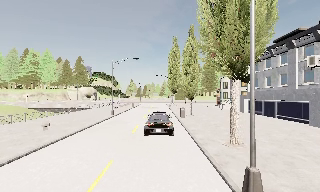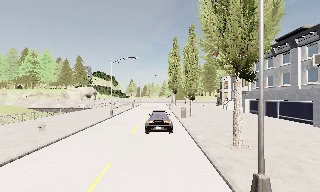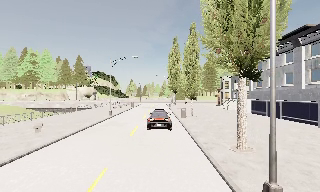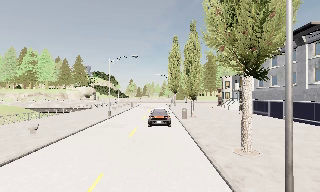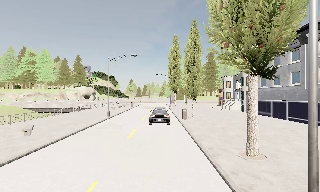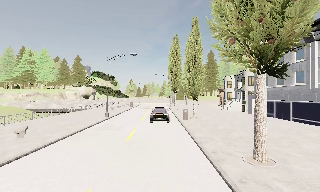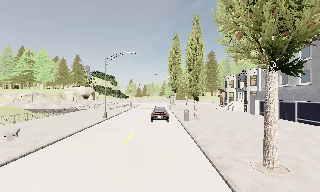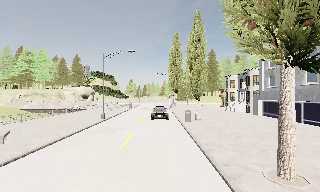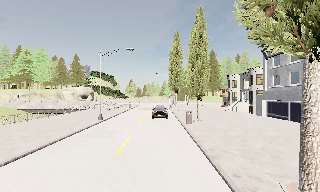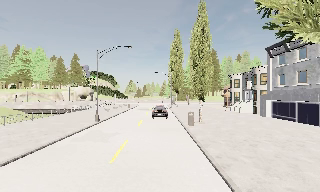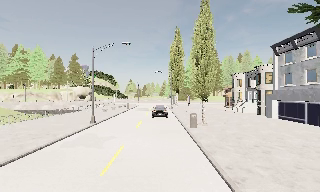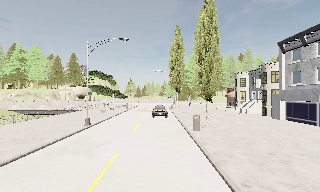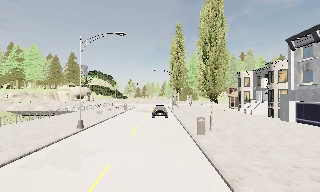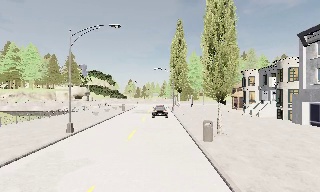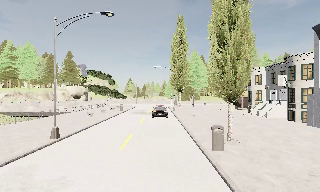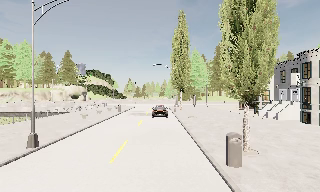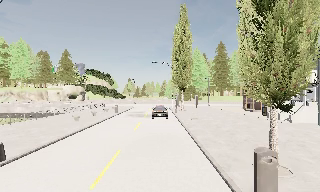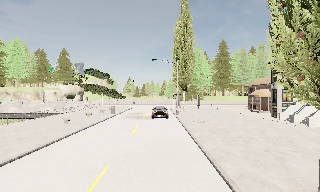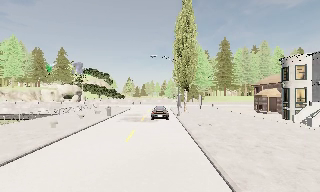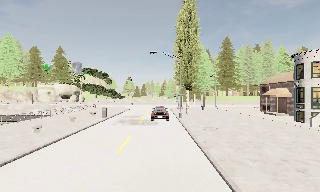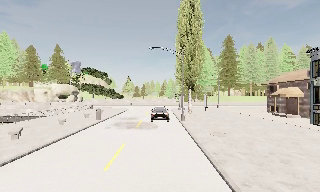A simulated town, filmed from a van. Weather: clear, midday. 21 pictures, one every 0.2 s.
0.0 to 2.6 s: The camera travels forward, about 10 m, so what stands in front looms larger. It gains speed.
2.6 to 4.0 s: The camera travels forward, about 12 m, so what stands in front looms larger.
The film runs forward here.
